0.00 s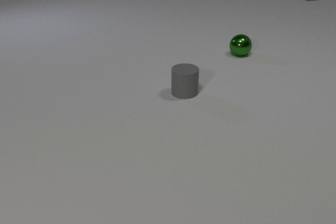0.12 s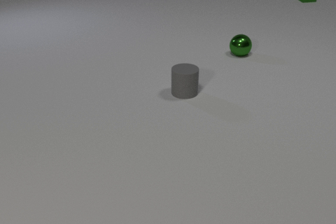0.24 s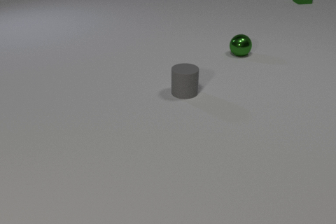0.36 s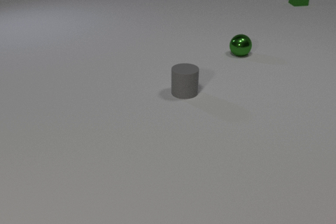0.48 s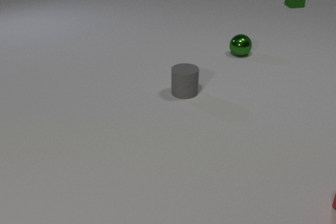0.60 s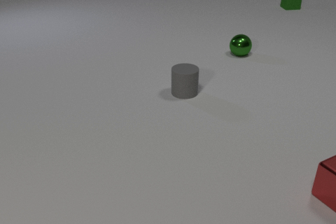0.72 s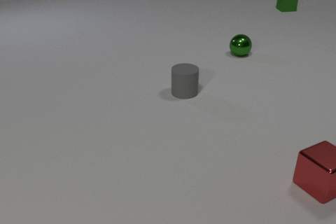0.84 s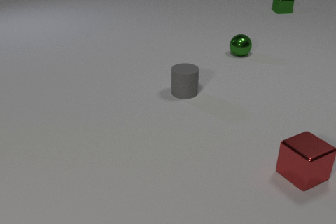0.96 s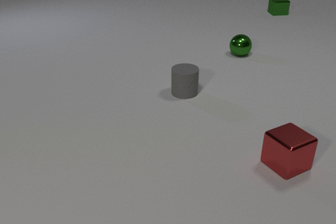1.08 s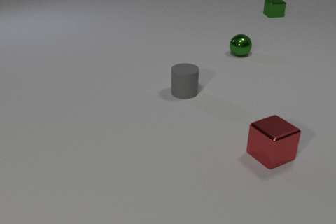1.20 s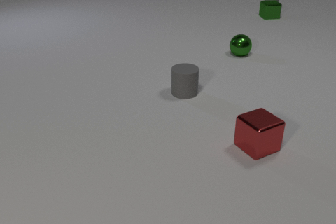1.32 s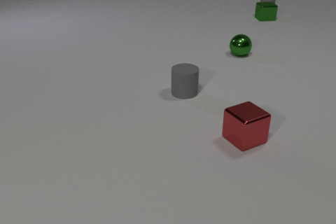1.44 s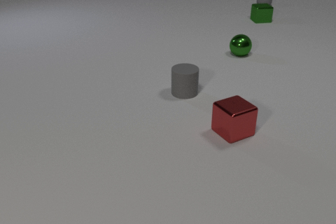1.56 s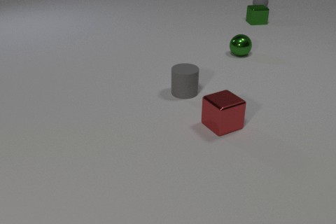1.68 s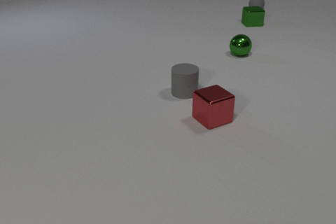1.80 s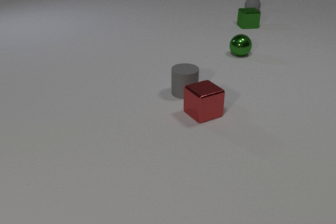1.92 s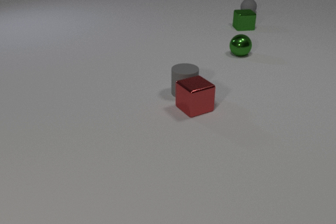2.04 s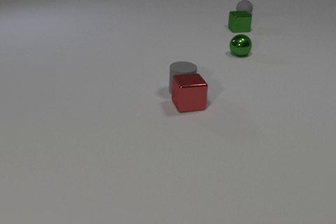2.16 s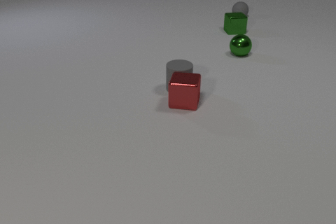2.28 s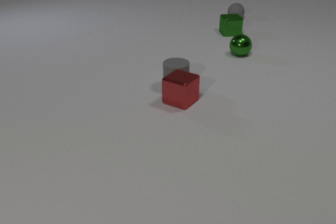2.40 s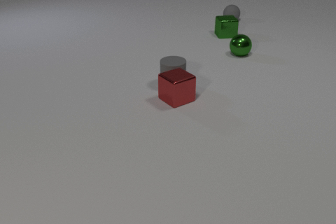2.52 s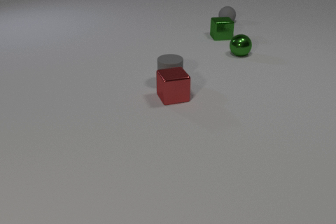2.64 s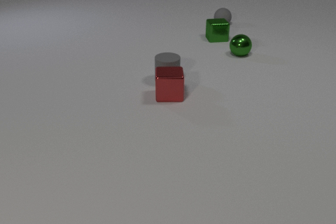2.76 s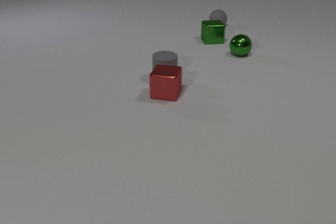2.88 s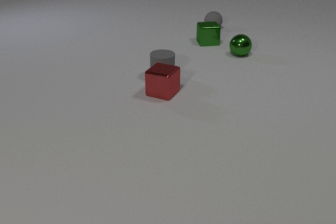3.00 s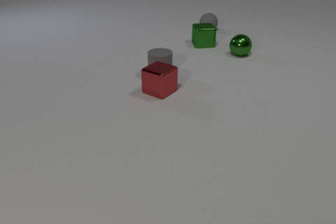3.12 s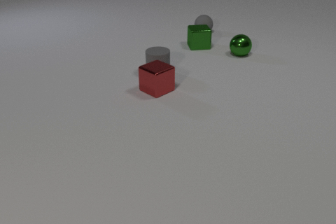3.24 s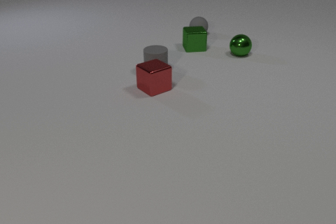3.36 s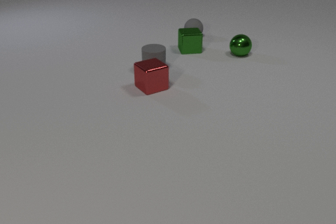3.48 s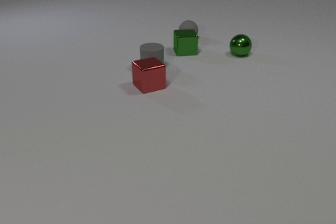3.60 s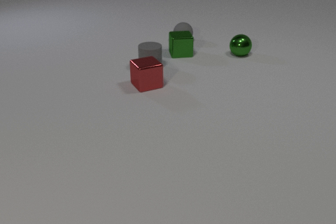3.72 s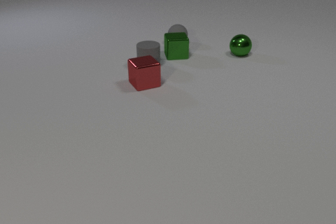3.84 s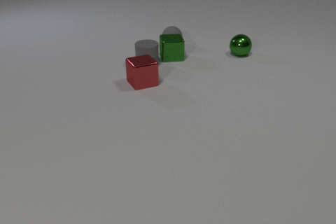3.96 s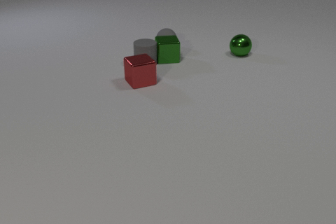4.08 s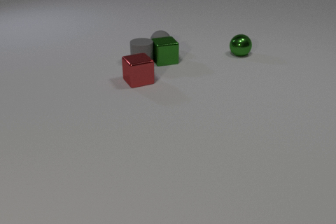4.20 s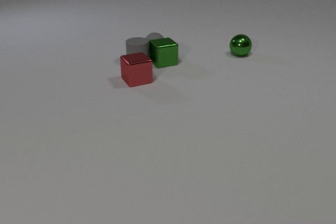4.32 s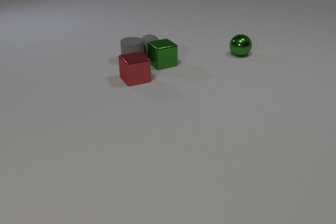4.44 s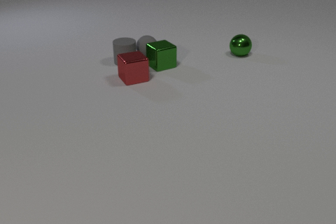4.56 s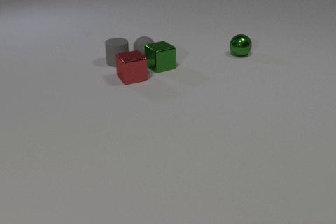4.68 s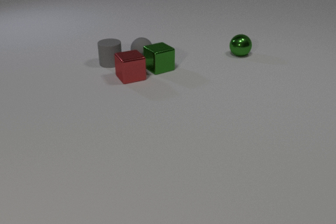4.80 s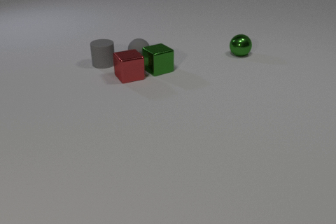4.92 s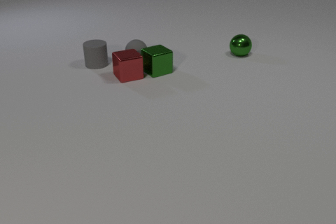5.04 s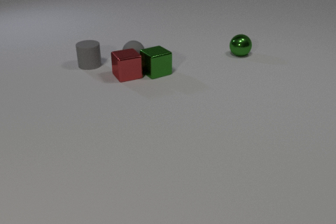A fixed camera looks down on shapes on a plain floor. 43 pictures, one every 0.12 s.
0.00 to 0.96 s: The red metal cube comes in at the right edge, slides to the left and away from the camera. The green metal cube slides toward the camera and to the left. The gray rubber sphere comes in at the top edge, rolls toward the camera and to the left.
0.96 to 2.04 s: The red metal cube slides to the left and away from the camera. The green metal cube slides toward the camera and to the left. The gray rubber sphere rolls toward the camera and to the left. The red metal cube and the gray rubber cylinder collide.
2.04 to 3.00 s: The red metal cube slides to the left and away from the camera, spins so that its near face slides to the left, clockwise seen from above. The gray rubber cylinder slides away from the camera and to the left. The green metal cube slides toward the camera and to the left. The gray rubber sphere rolls toward the camera and to the left.
3.00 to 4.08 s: The red metal cube slides away from the camera and to the left, spins so that its near face slides to the left, clockwise seen from above. The gray rubber cylinder slides away from the camera and to the left. The green metal cube slides toward the camera and to the left. The gray rubber sphere rolls toward the camera and to the left. The gray rubber cylinder and the green metal cube collide.
4.08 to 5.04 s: The red metal cube slides away from the camera and to the left. The gray rubber cylinder slides to the left. The green metal cube slides toward the camera. The gray rubber sphere rolls toward the camera and to the left. The gray rubber cylinder and the gray rubber sphere collide.
How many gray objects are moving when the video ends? 2.
What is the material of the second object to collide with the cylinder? metal.
What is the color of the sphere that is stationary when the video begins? green.
